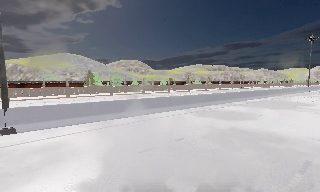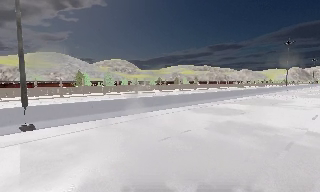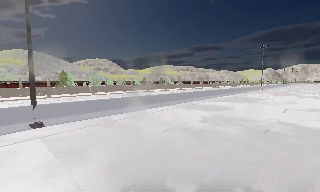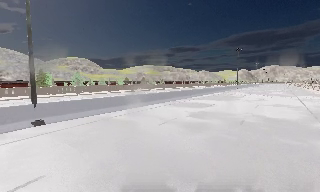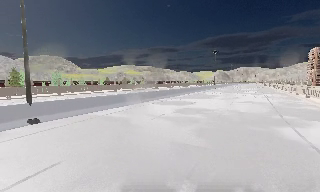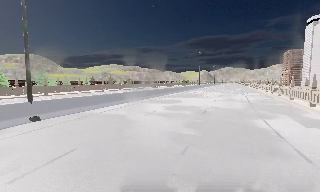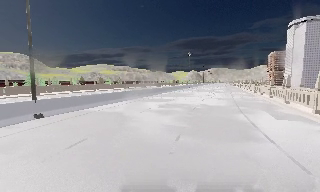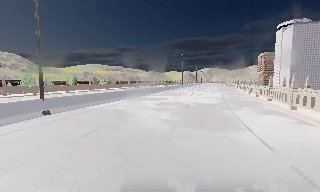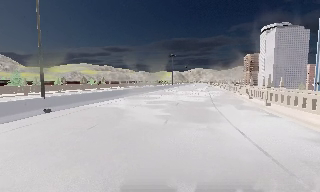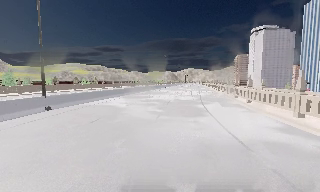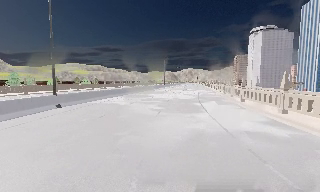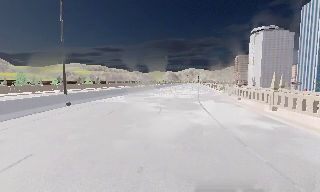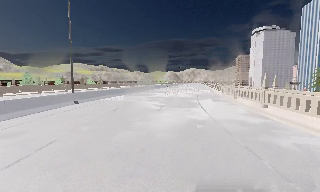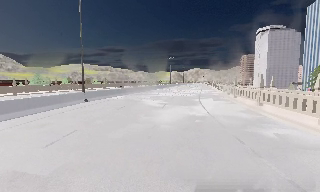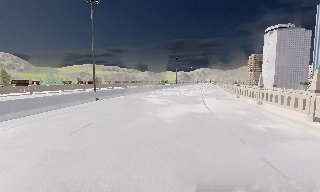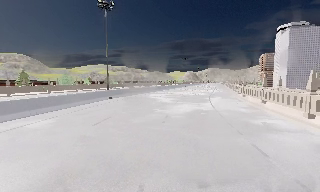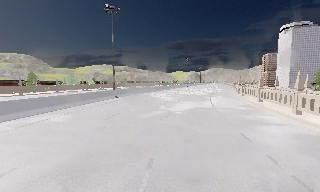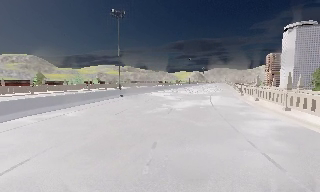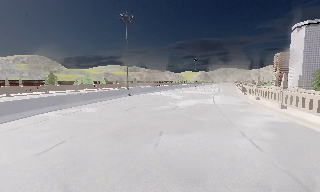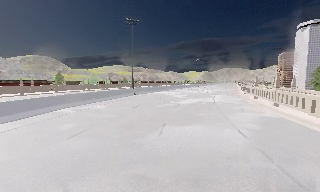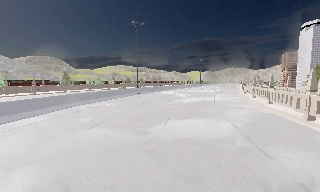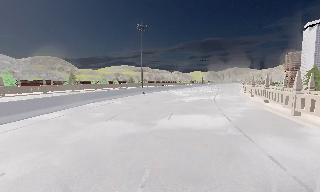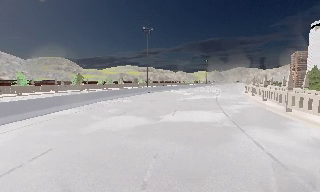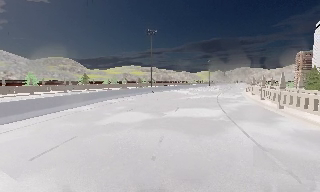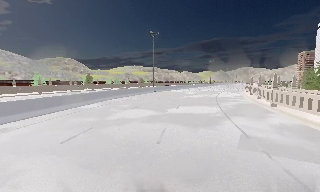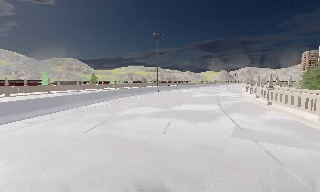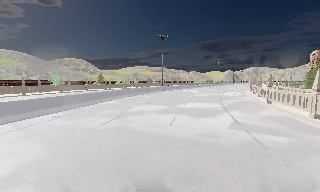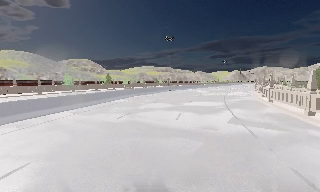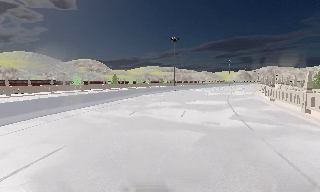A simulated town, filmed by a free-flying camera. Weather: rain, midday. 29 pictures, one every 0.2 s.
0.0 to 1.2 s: The camera pans to its right, which is clockwise from overhead, by about 35 degrees. It travels backward and to its left, about 8 m.
1.2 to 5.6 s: The camera pans to its left, which is counterclockwise from overhead, by about 15 degrees. It travels backward, about 25 m, so what stands in front gets smaller.
The film runs backward here.
